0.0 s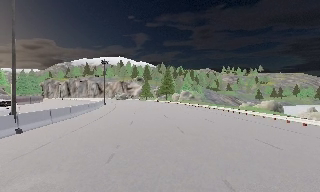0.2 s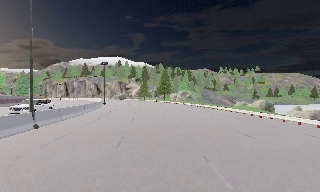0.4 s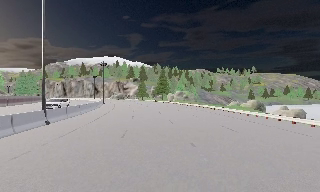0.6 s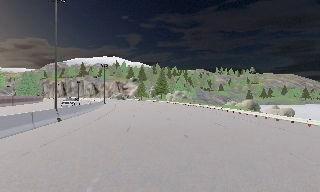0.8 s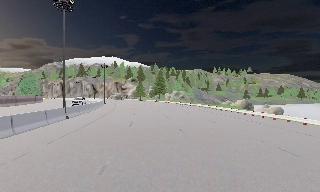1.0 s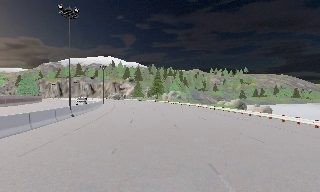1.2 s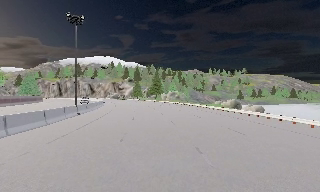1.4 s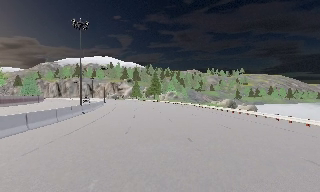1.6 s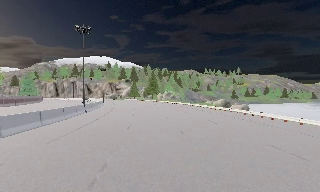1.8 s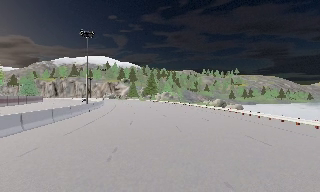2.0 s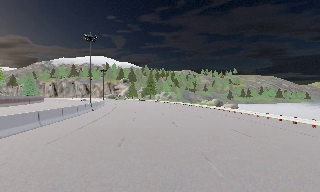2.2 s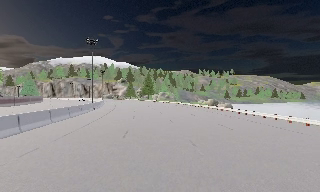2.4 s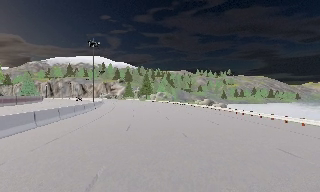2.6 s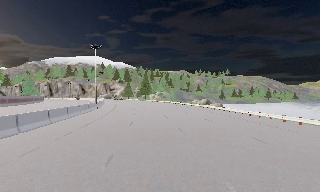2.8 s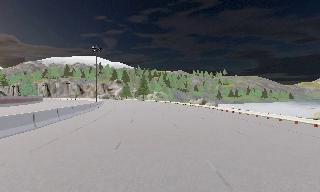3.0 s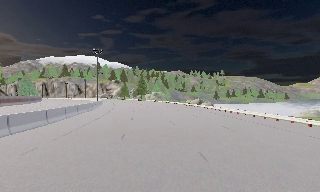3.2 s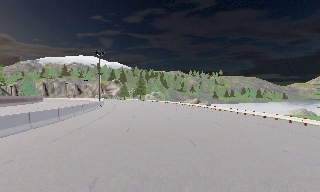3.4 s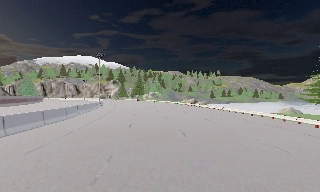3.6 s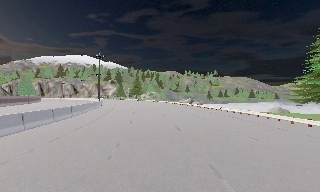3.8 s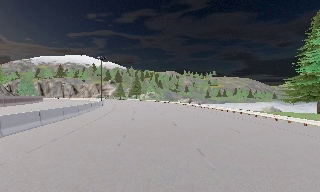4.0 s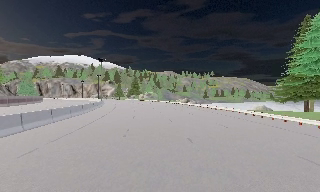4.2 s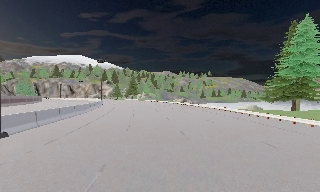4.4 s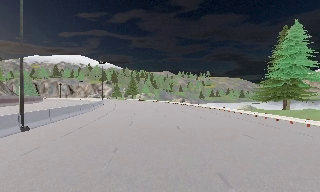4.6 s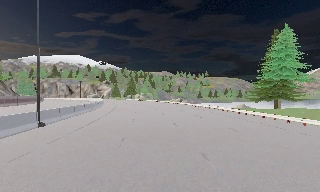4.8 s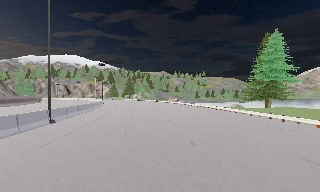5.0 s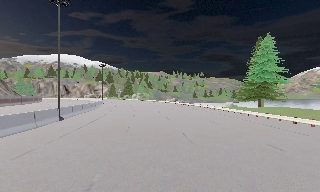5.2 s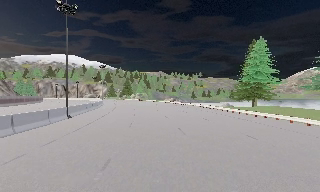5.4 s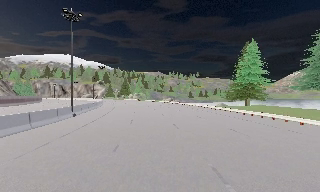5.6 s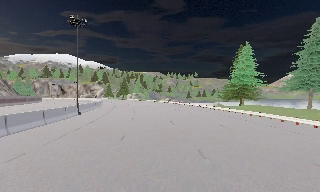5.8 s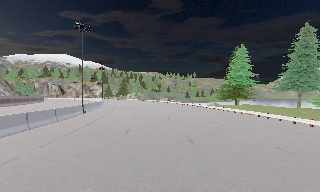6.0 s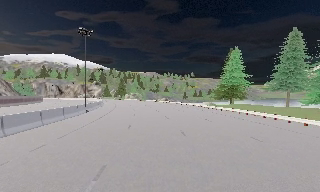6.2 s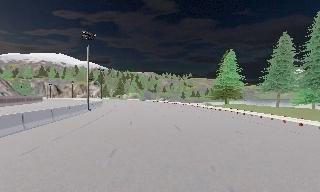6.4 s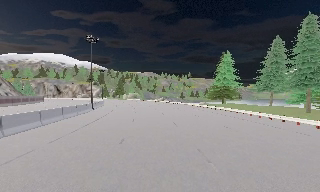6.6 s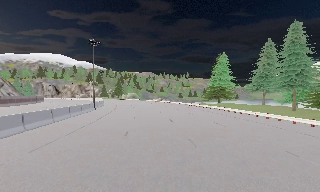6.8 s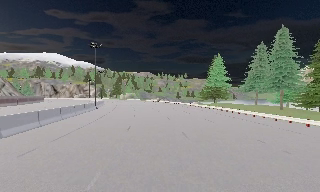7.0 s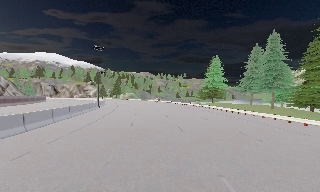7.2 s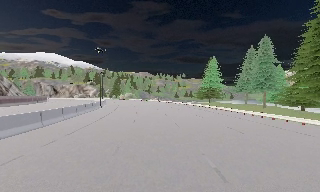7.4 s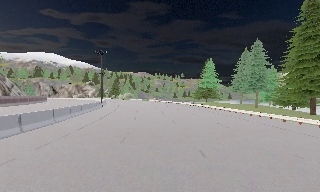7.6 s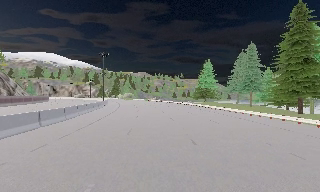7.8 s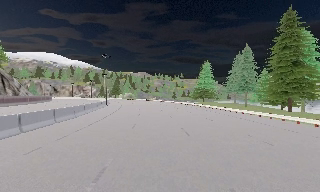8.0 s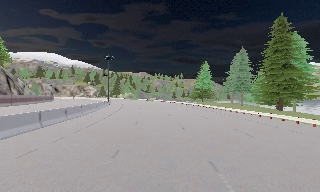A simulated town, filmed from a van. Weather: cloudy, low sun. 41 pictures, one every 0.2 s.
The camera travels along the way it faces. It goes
backward.
0.0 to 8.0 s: The scene slides to the left, as the camera pans about 20 degrees to its right. It travels backward, about 65 m, so what stands in front gets smaller.
The film runs backward here.
